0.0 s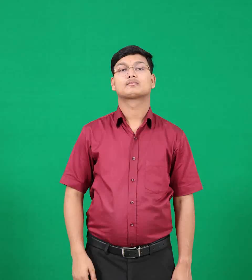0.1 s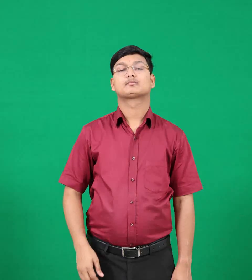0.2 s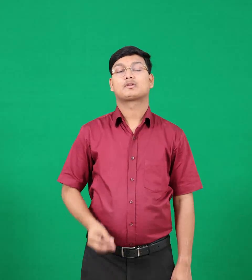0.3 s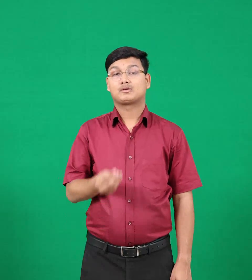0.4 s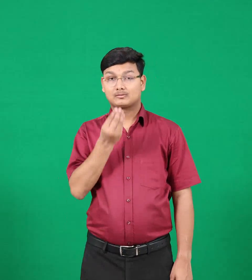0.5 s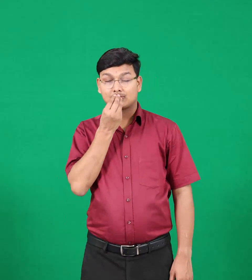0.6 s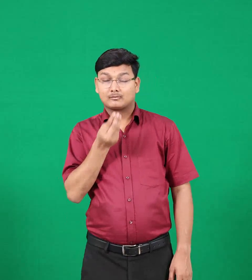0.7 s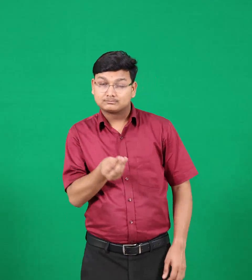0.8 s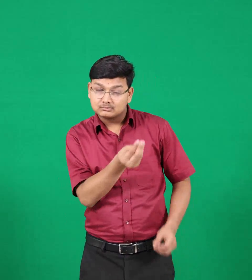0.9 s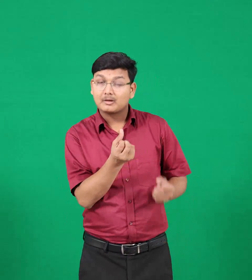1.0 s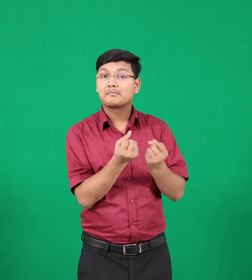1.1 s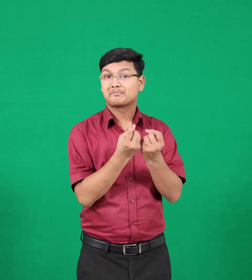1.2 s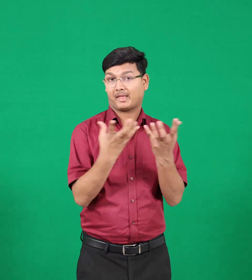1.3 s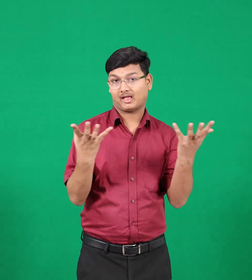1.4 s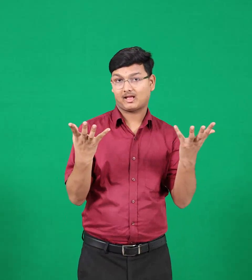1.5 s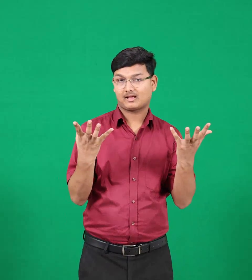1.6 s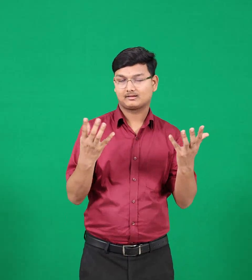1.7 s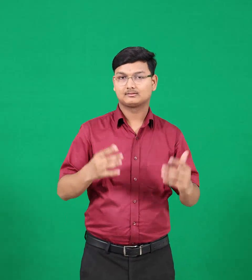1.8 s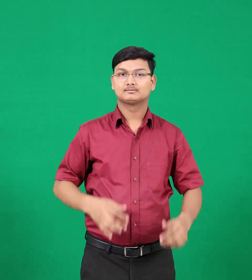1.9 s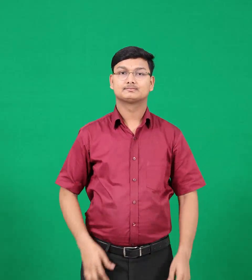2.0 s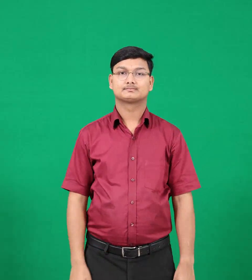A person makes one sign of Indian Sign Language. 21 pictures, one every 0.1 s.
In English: feeds
